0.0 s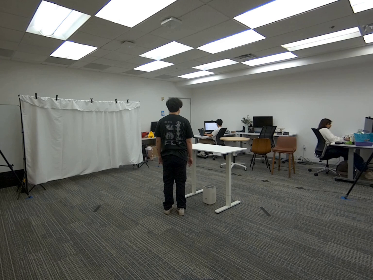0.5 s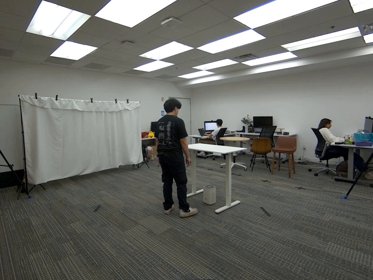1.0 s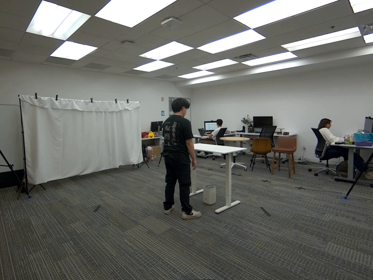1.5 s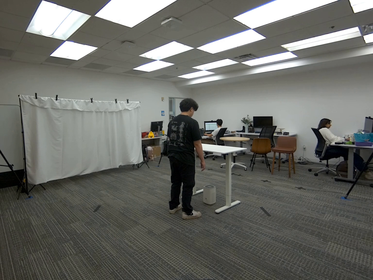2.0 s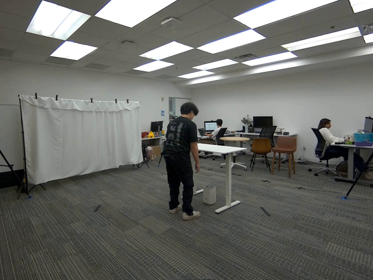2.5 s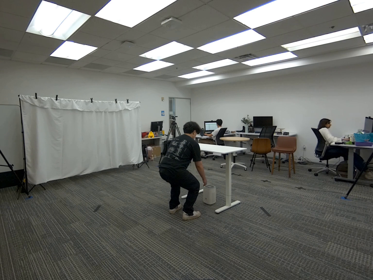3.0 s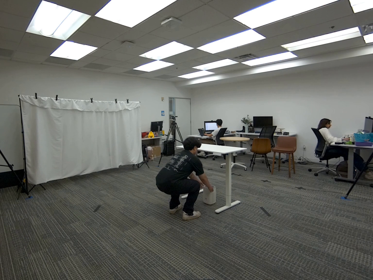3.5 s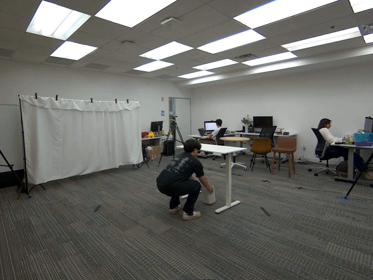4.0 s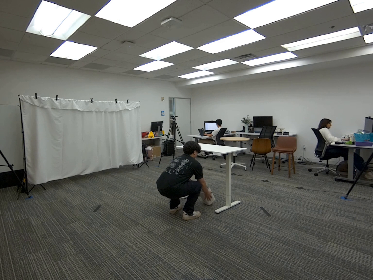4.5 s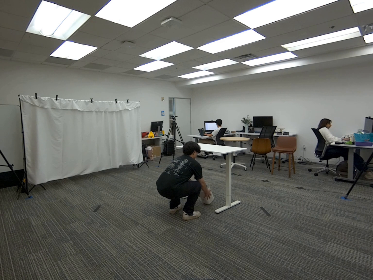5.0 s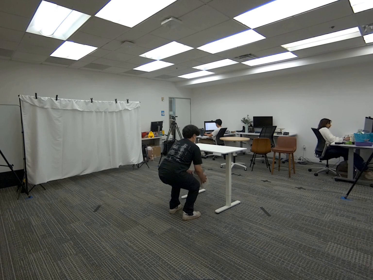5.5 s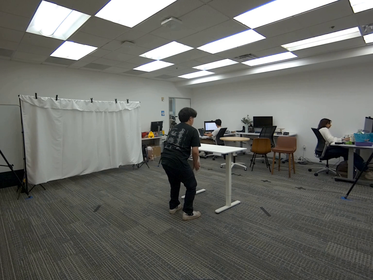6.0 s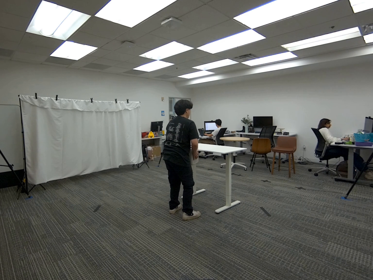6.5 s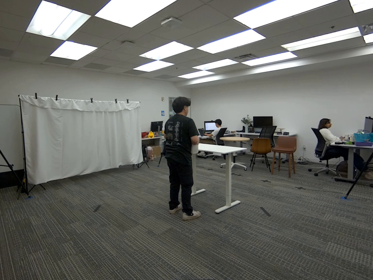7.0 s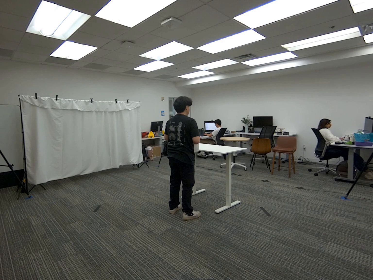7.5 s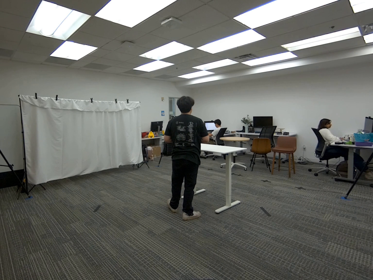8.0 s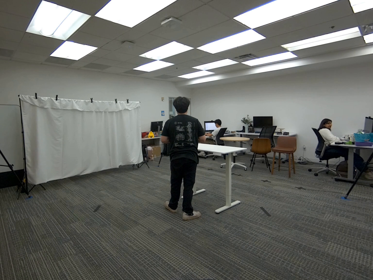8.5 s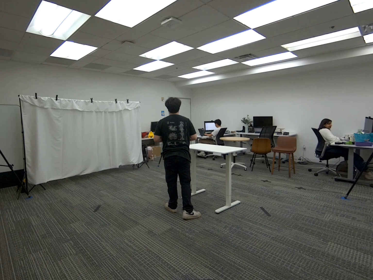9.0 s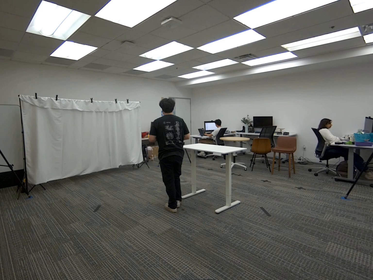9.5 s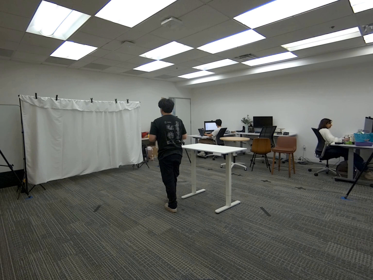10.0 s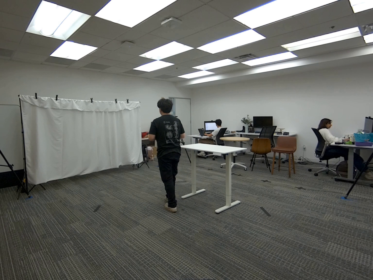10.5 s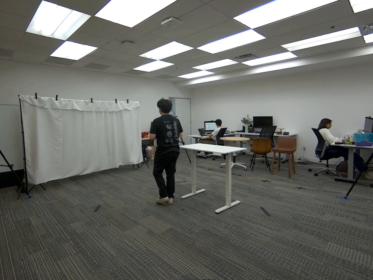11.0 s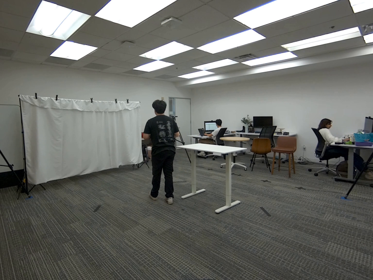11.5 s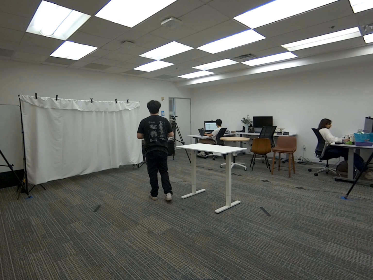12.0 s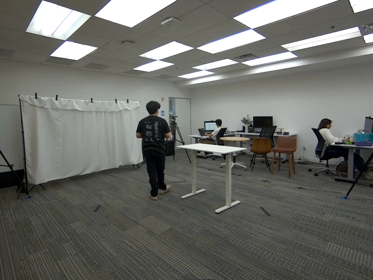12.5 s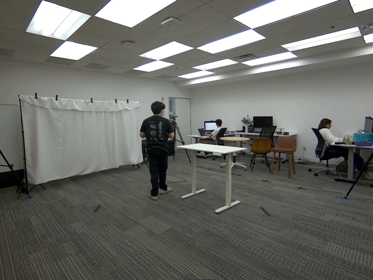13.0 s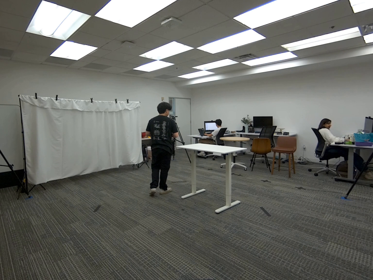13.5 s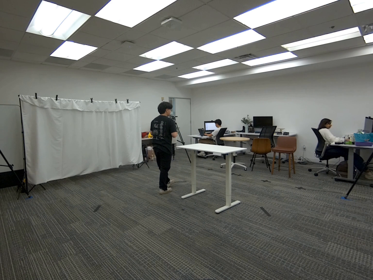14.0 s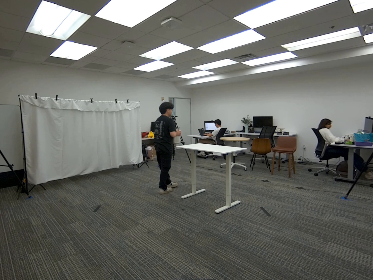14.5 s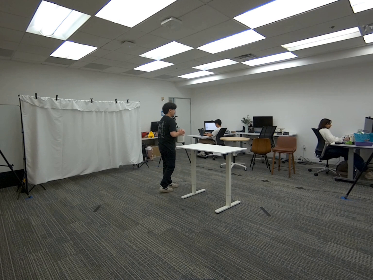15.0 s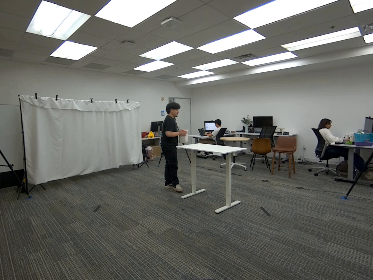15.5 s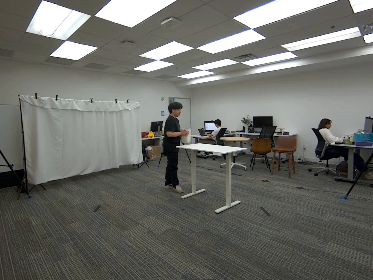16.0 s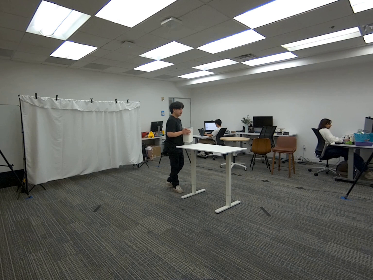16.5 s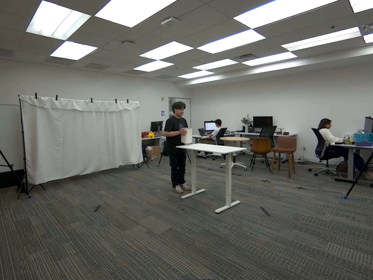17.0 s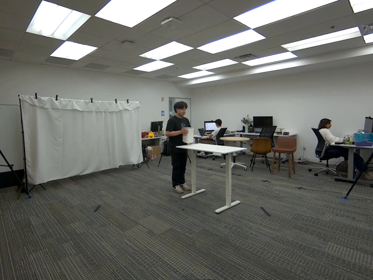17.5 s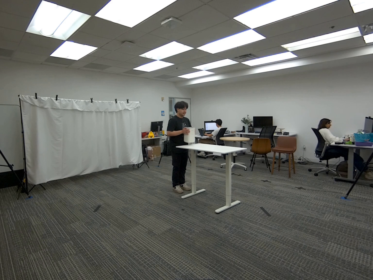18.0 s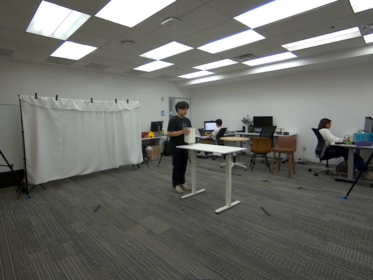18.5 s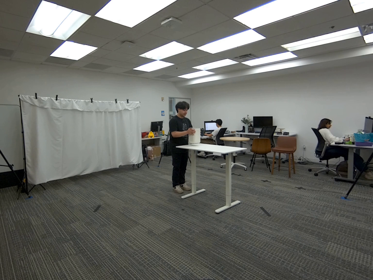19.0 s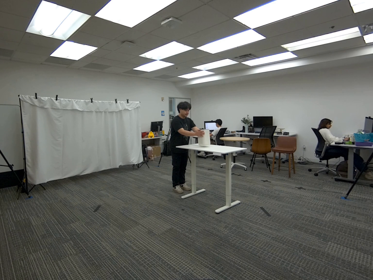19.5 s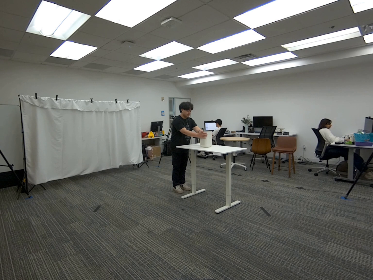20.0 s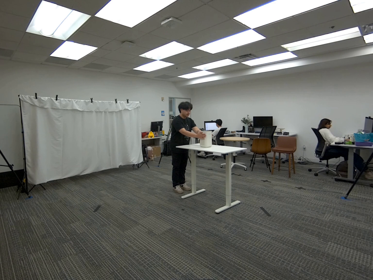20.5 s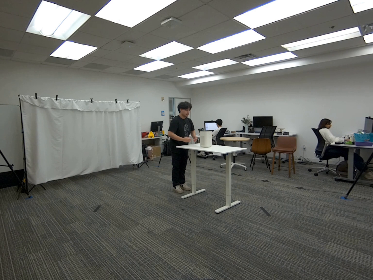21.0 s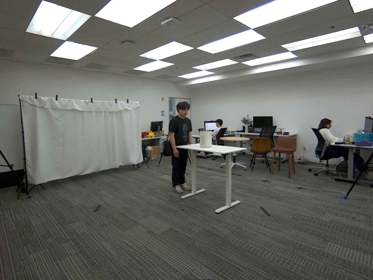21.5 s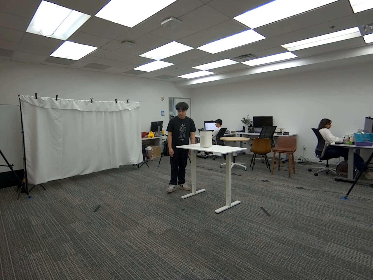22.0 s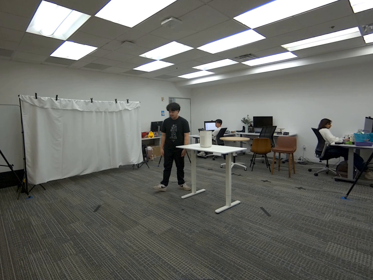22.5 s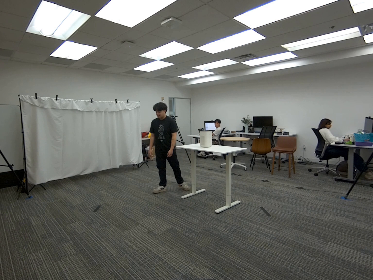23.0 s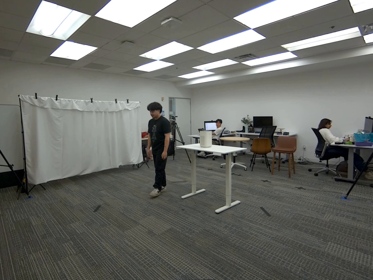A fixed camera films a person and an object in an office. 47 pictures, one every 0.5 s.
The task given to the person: Walk over to the Air Purifier underneath the white desk and using both hands pick up the air purifier and place on the white desk.
